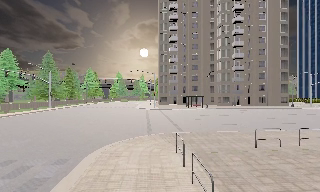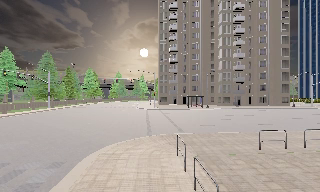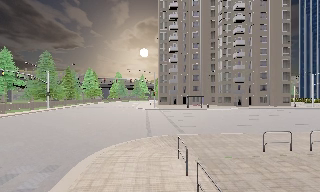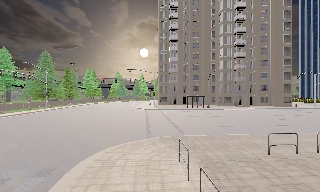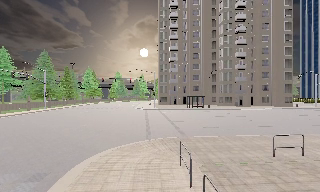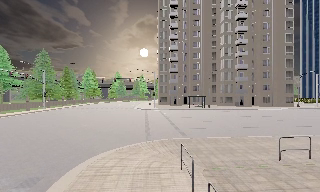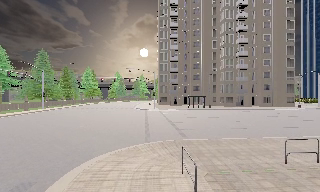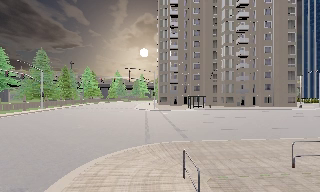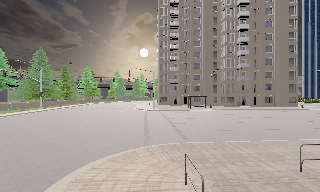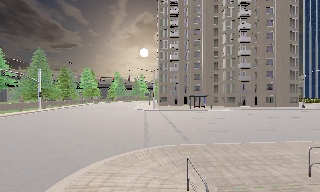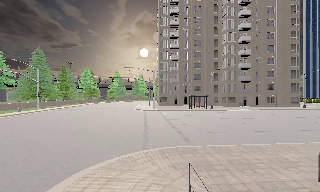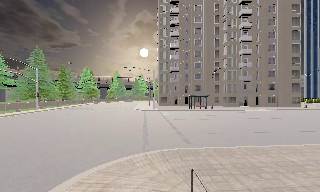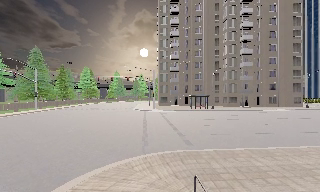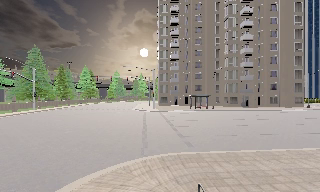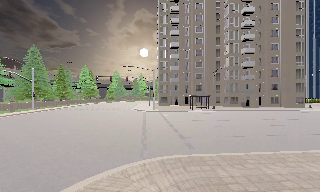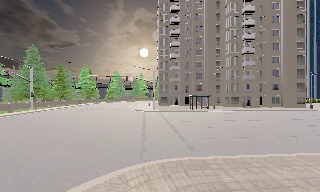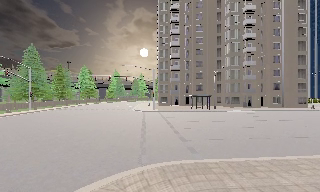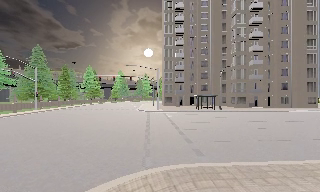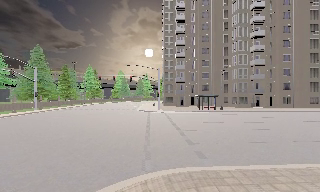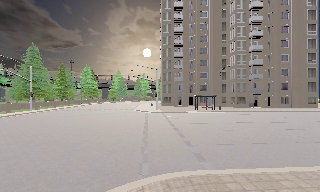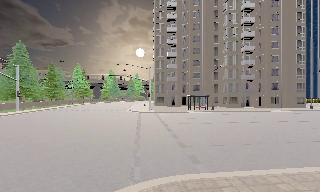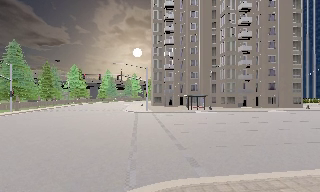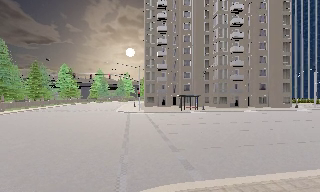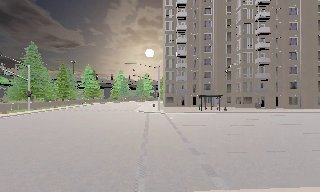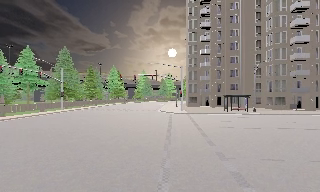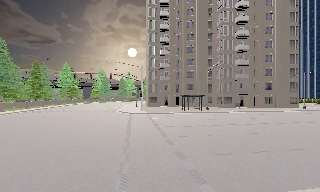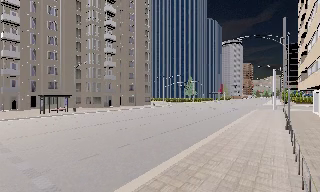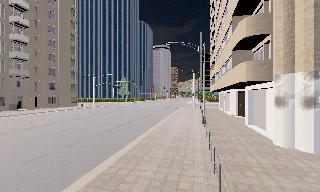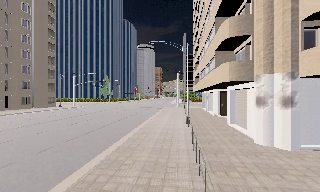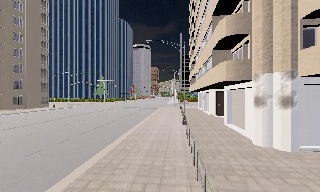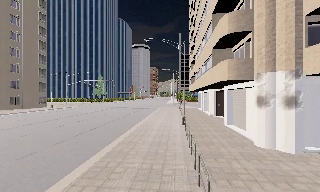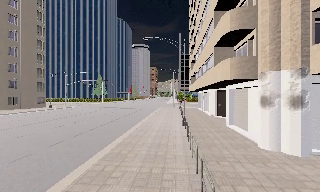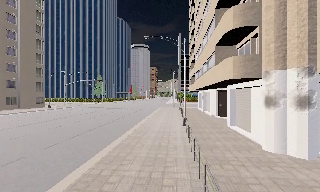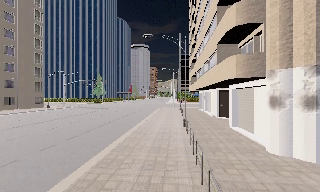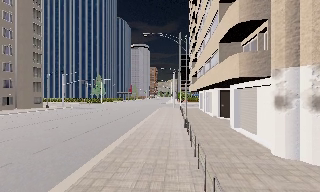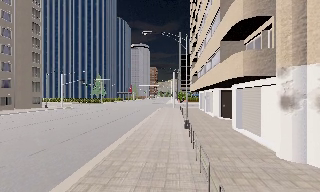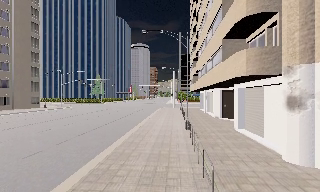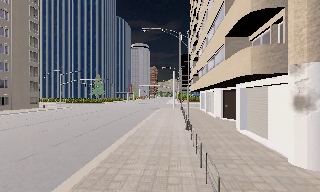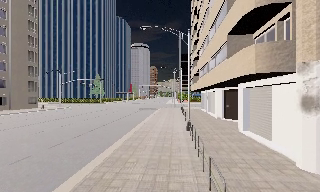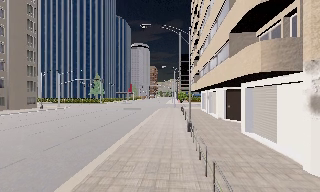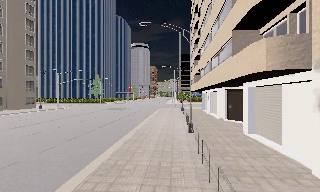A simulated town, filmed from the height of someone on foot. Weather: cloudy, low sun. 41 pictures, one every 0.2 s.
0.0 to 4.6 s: The camera travels forward, about 7 m, so what stands in front looms larger.
4.6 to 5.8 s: The scene slides to the left, as the camera pans about 80 degrees to its right. It travels forward, about 2 m.
5.8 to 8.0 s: The camera travels forward, about 3.5 m, so what stands in front looms larger.
The film runs forward here.
